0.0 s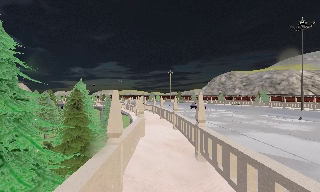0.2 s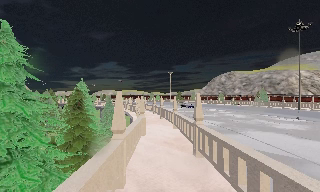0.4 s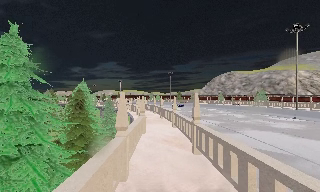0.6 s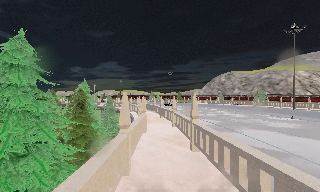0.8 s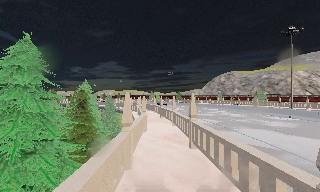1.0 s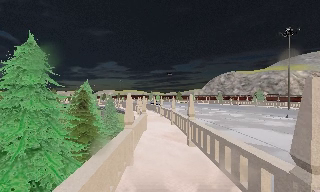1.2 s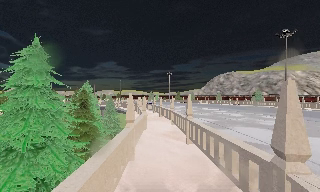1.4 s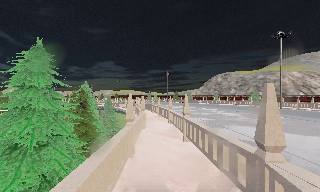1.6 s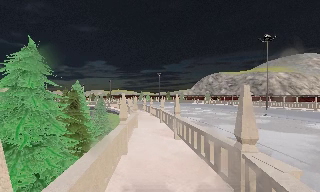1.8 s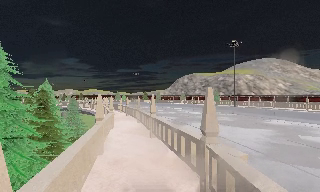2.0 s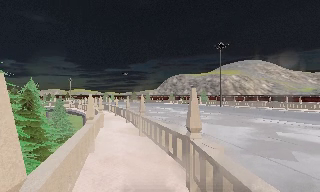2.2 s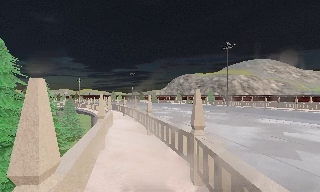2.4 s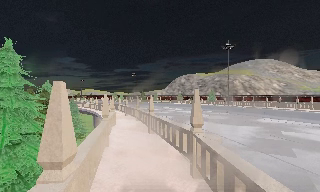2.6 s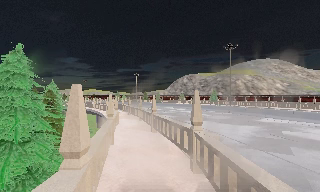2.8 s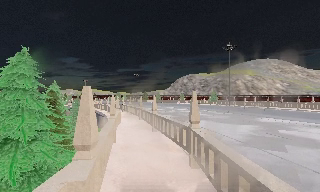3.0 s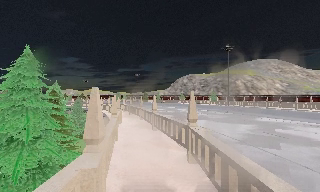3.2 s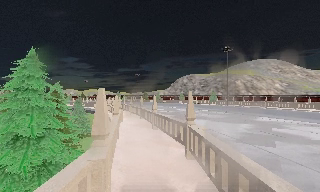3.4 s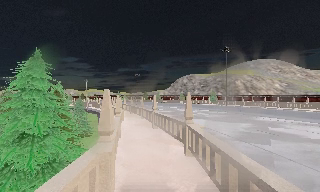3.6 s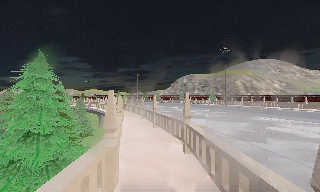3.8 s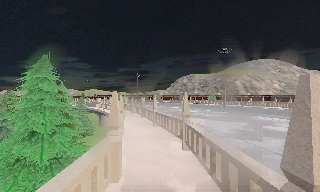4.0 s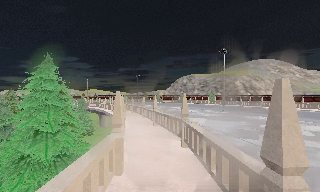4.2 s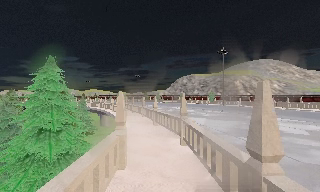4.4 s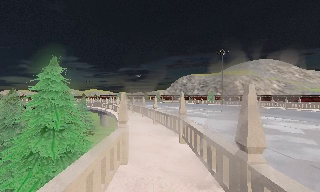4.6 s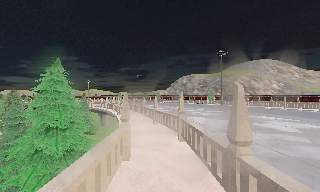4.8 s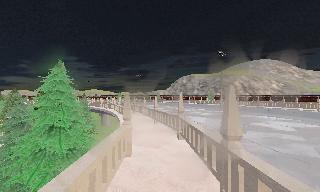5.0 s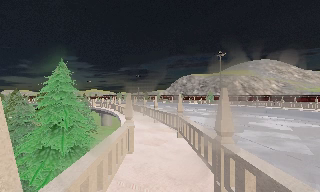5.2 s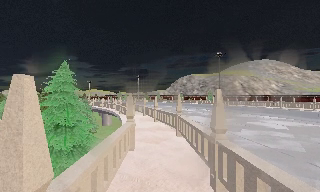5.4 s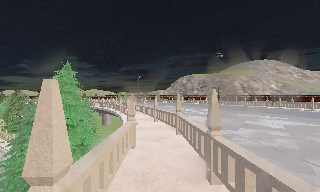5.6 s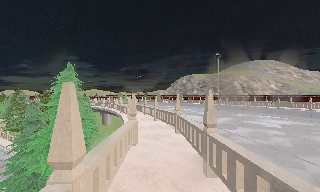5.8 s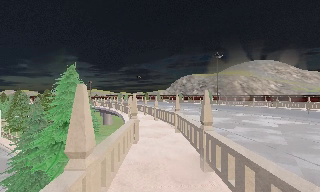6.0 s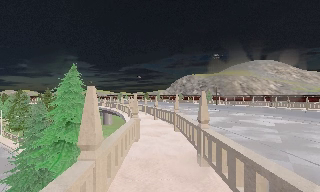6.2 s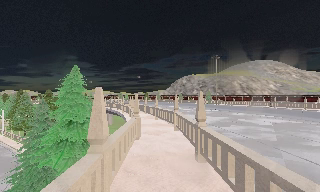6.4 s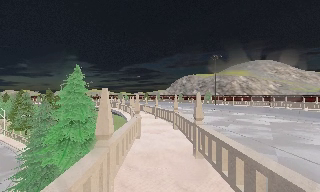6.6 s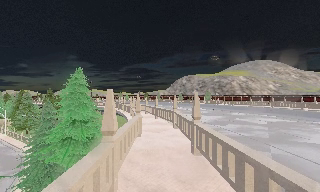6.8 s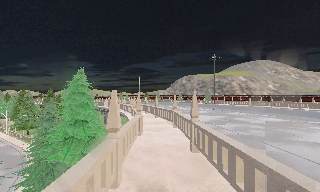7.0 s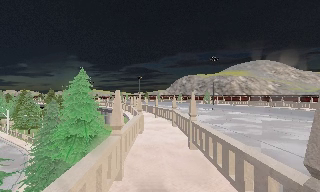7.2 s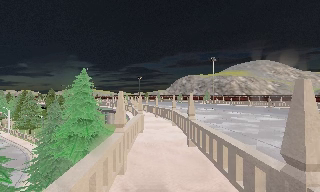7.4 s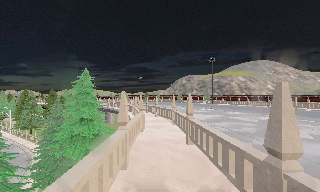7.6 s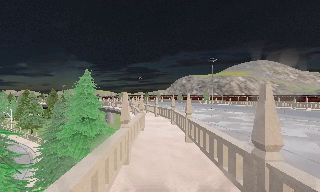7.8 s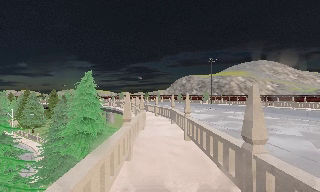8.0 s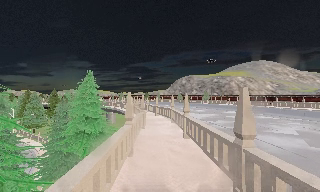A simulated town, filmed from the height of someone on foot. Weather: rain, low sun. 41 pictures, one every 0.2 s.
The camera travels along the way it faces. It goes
backward.
0.0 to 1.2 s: The camera travels backward, about 2.5 m, so what stands in front gets smaller.
1.2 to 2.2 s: The scene slides to the left, as the camera pans about 15 degrees to its right. It travels backward, about 2 m, so what stands in front gets smaller.
2.2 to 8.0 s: The camera travels backward, about 11 m, so what stands in front gets smaller.
The film runs backward here.
